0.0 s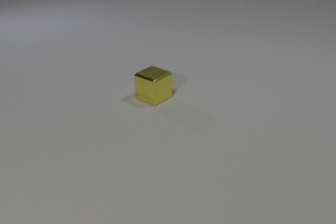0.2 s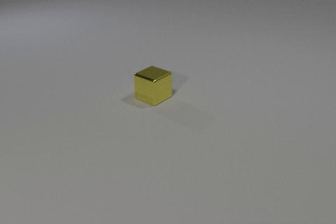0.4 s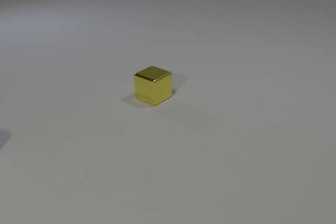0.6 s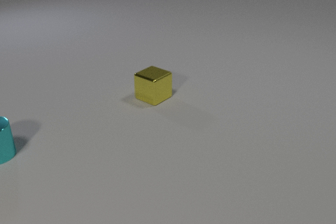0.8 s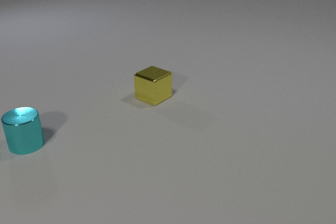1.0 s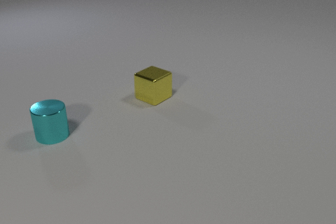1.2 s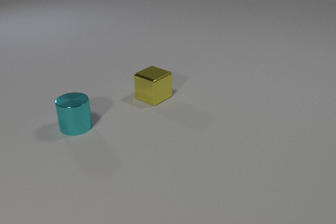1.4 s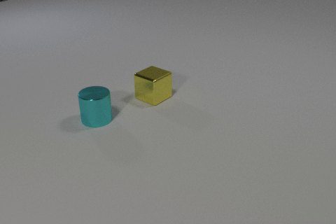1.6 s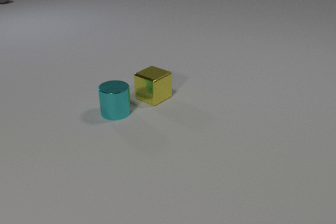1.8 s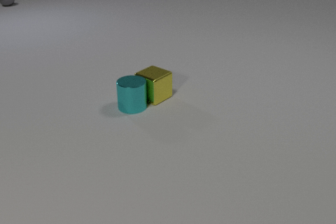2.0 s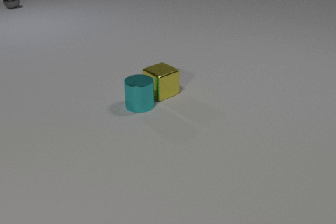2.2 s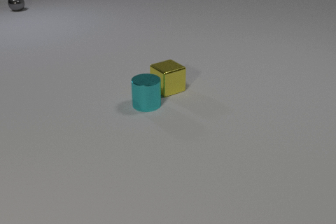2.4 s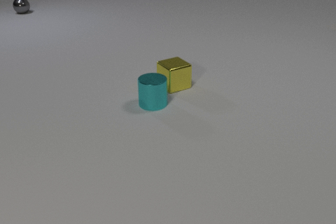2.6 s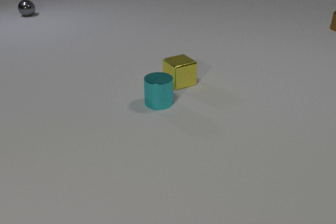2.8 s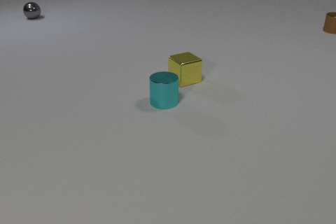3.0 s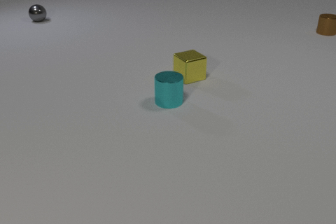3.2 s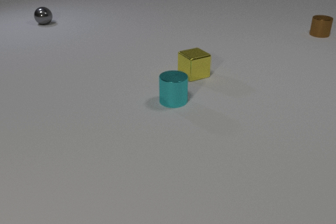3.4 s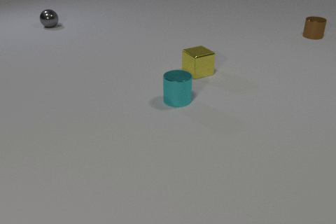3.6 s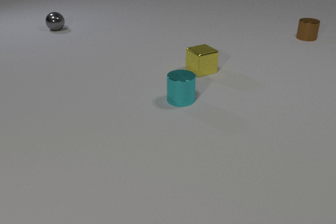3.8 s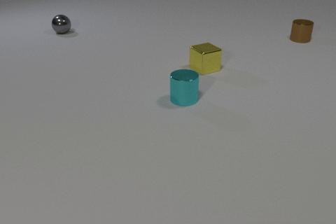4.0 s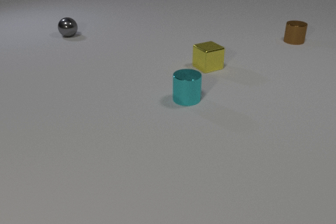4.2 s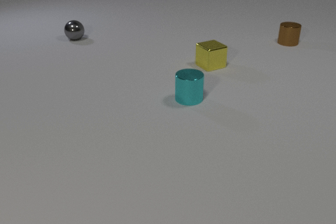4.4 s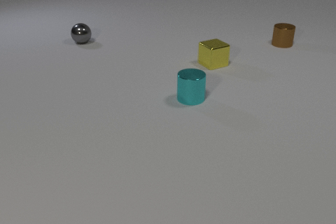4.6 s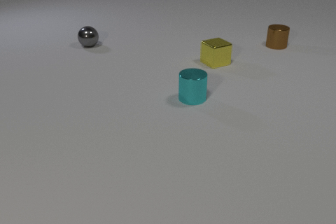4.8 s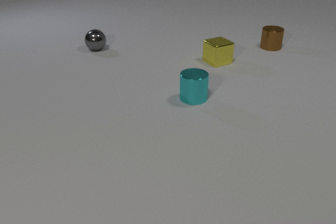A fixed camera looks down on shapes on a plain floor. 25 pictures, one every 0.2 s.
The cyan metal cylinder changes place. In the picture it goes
to the right.
The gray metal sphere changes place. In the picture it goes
toward the camera.
0.0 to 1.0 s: The cyan metal cylinder comes in at the left edge, slides to the right.
1.0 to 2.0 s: The cyan metal cylinder slides to the right and away from the camera. The yellow metal cube slides away from the camera and to the right. The gray metal sphere comes in at the top edge, rolls toward the camera. The cyan metal cylinder and the yellow metal cube collide.
2.0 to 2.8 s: The cyan metal cylinder slides to the right. The yellow metal cube slides away from the camera and to the right. The gray metal sphere rolls toward the camera. The brown metal cylinder comes in at the right edge, slides toward the camera and to the left.
2.8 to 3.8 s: The cyan metal cylinder slides to the right. The yellow metal cube slides away from the camera and to the right. The gray metal sphere rolls toward the camera and to the right. The brown metal cylinder slides toward the camera and to the left.
3.8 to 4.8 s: The cyan metal cylinder slides to the right. The yellow metal cube slides away from the camera and to the right. The gray metal sphere rolls toward the camera and to the right. The brown metal cylinder slides toward the camera and to the left.
Are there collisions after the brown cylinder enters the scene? no.
How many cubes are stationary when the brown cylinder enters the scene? 0.
What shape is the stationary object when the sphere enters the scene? cube.
